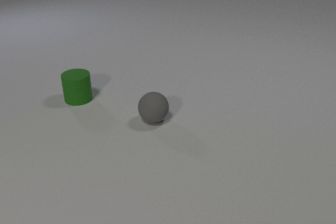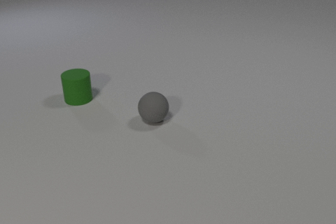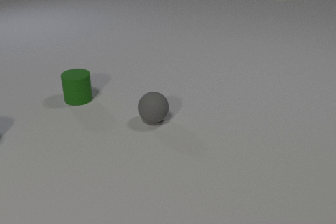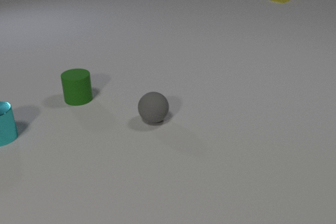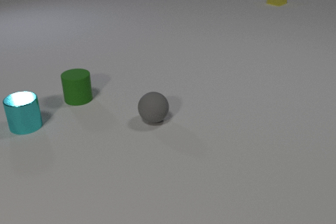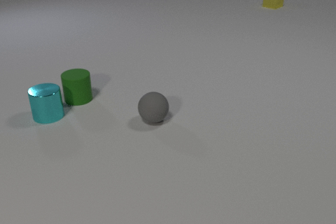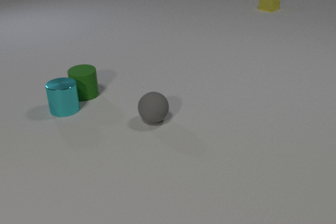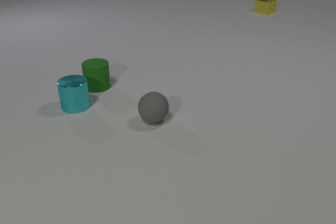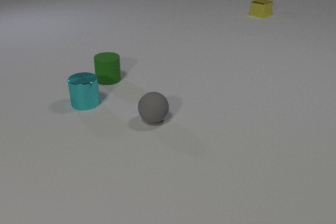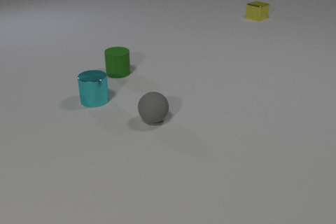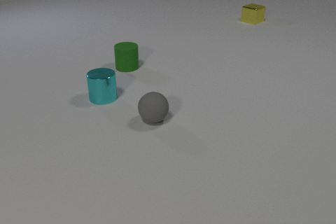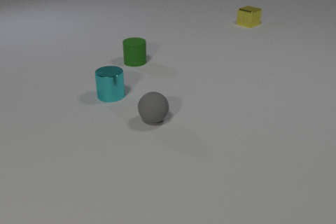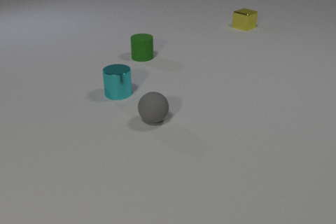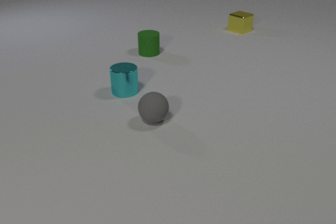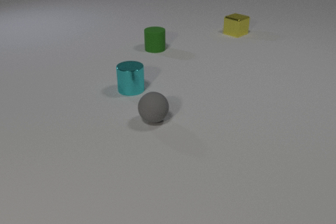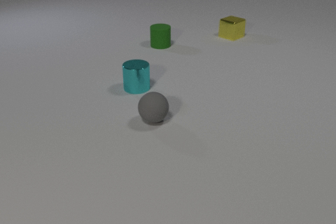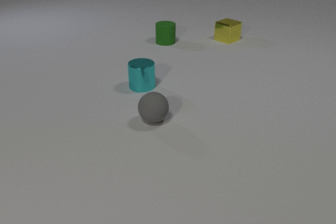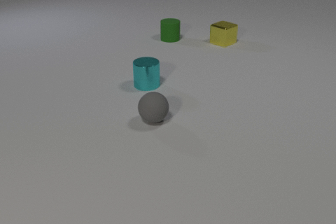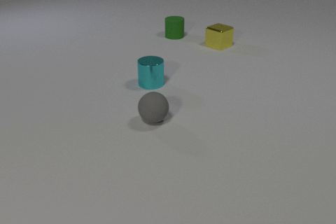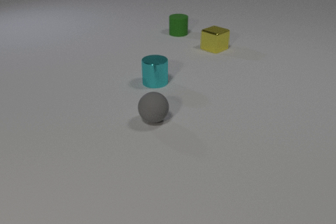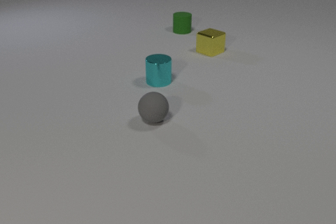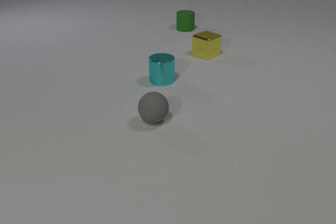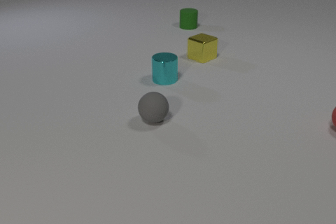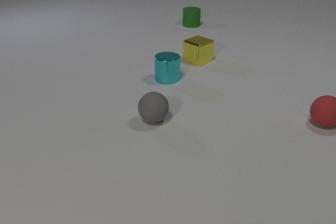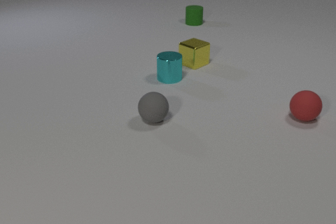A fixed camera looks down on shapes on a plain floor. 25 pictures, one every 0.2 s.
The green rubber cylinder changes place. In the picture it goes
away from the camera.
The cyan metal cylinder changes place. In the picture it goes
to the right.
0.0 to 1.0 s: The cyan metal cylinder comes in at the left edge, slides to the right and away from the camera. The yellow metal cube comes in at the top edge, slides toward the camera.
1.0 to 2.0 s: The cyan metal cylinder slides to the right and away from the camera. The green rubber cylinder slides away from the camera and to the right. The yellow metal cube slides toward the camera. The cyan metal cylinder and the green rubber cylinder collide.
2.0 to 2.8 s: The cyan metal cylinder slides to the right and away from the camera. The green rubber cylinder slides away from the camera and to the right. The yellow metal cube slides toward the camera.
2.8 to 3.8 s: The cyan metal cylinder slides to the right and away from the camera. The green rubber cylinder slides away from the camera and to the right. The yellow metal cube slides toward the camera and to the left.
3.8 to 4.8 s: The cyan metal cylinder slides to the right and away from the camera. The green rubber cylinder slides away from the camera and to the right. The yellow metal cube slides toward the camera and to the left. The red rubber sphere comes in at the right edge, rolls to the left.
What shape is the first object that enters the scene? cube.
What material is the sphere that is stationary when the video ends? rubber.
Are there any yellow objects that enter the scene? yes.
